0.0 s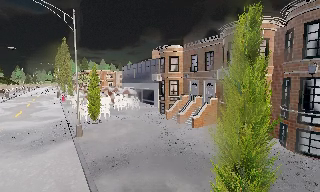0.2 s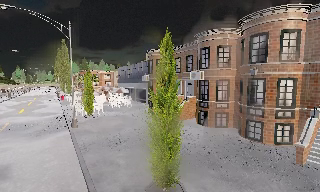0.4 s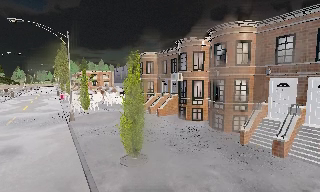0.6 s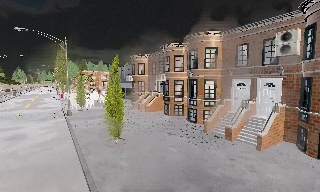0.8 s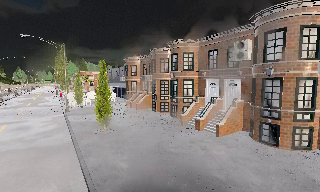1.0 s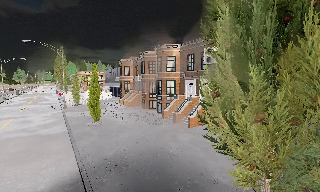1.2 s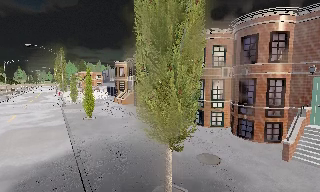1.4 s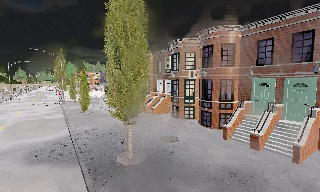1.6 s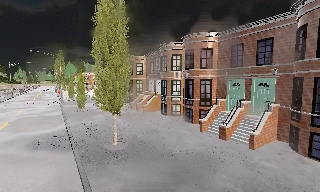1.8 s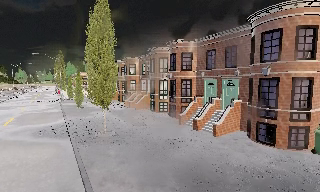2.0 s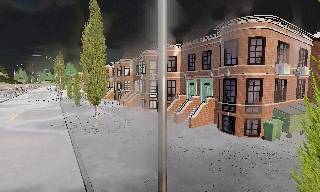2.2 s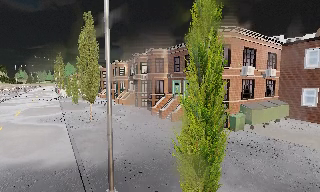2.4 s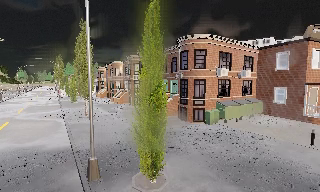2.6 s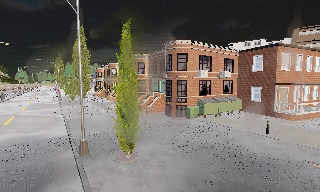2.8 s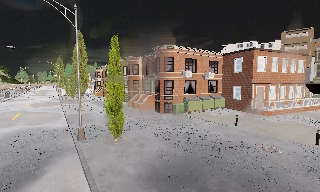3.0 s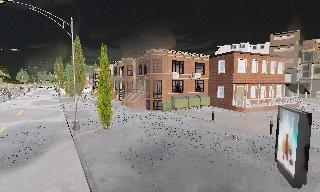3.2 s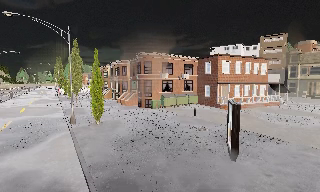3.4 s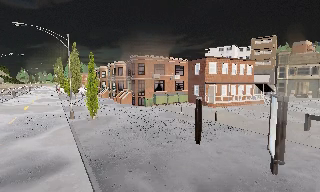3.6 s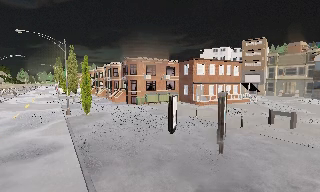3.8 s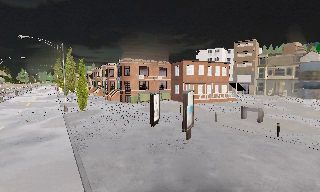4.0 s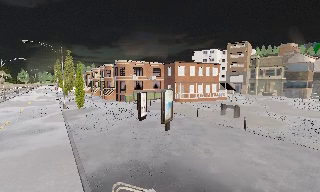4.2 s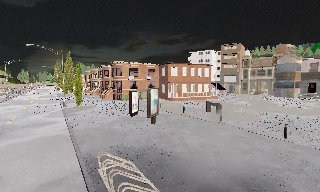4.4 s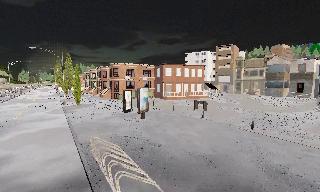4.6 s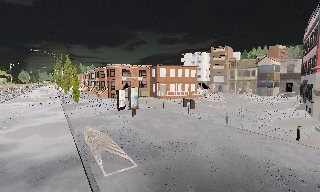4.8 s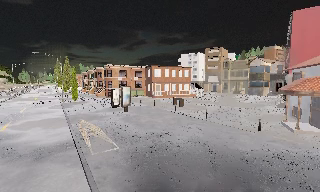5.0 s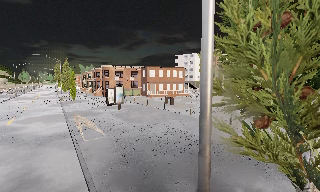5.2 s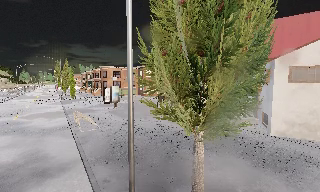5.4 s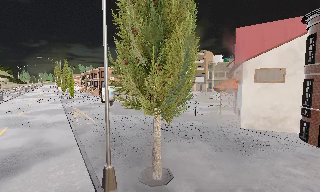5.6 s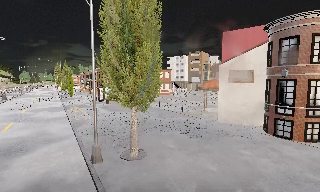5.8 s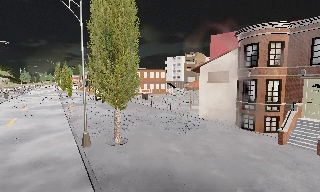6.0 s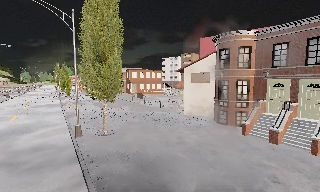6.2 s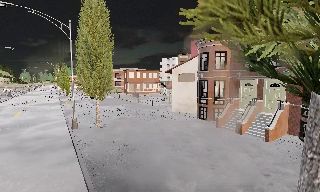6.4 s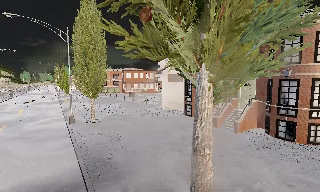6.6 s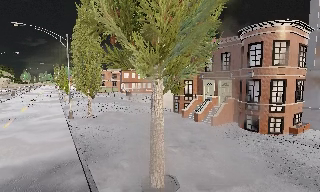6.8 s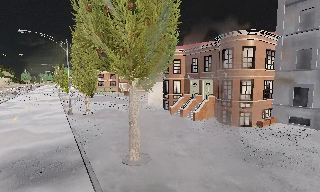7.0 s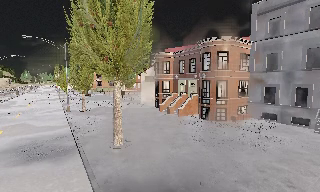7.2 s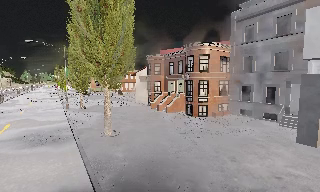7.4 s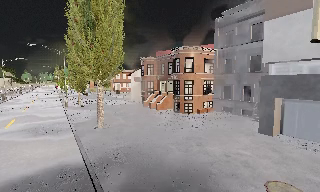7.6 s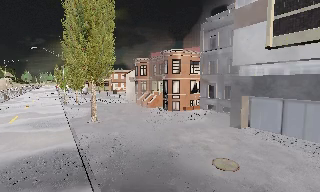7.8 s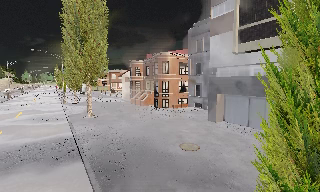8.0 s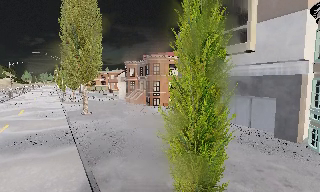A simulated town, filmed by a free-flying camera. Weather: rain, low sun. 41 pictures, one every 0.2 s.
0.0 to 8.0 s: The camera travels backward and to its right, about 85 m, so what stands in front gets smaller.
The film runs backward here.
